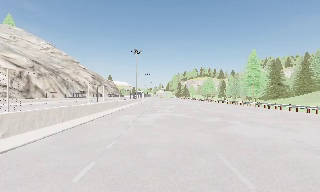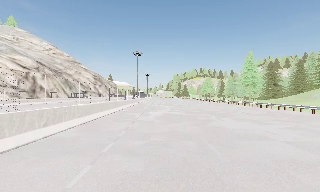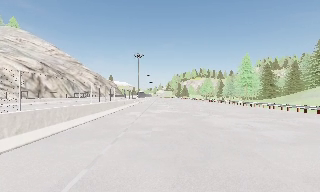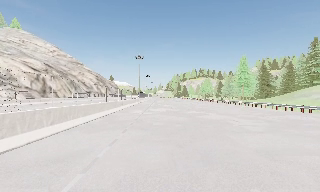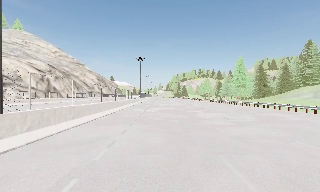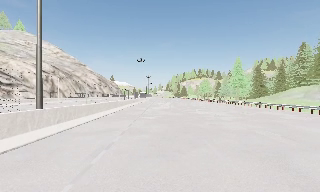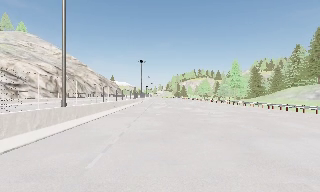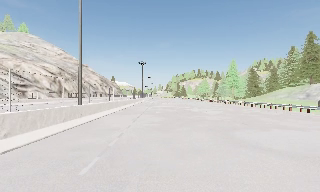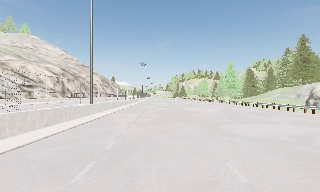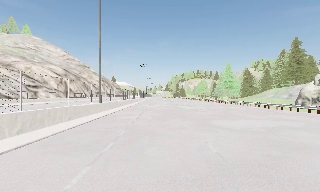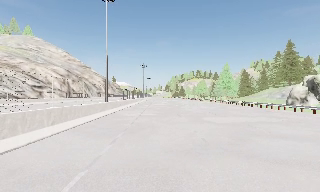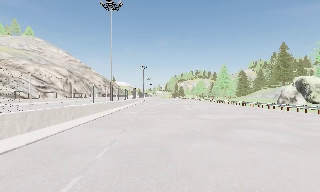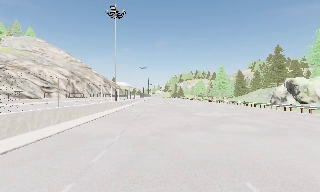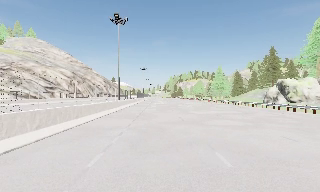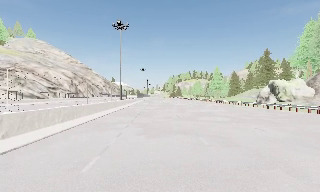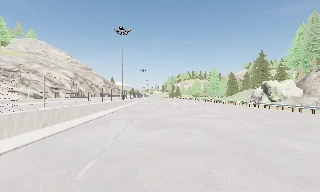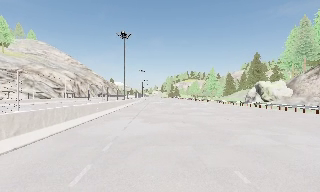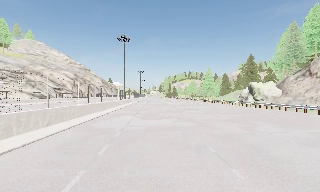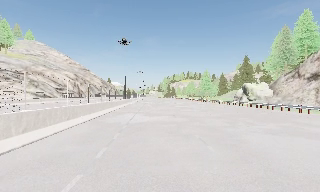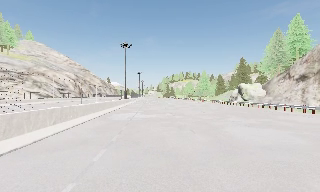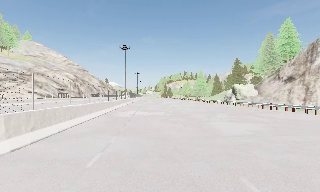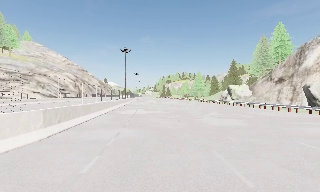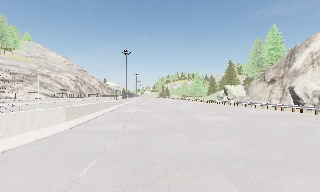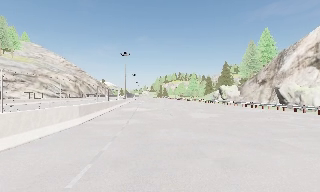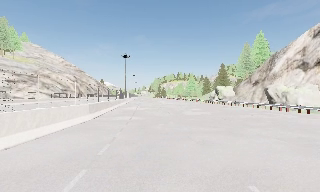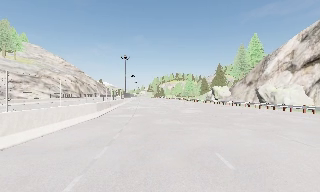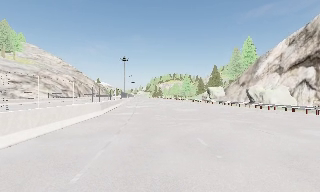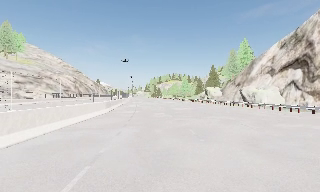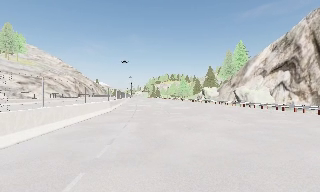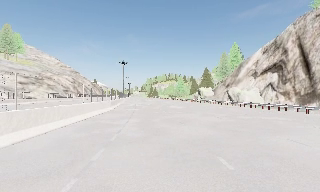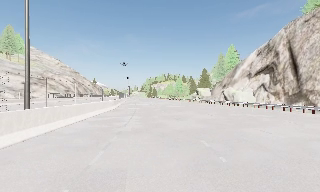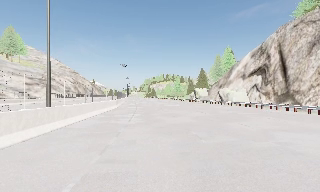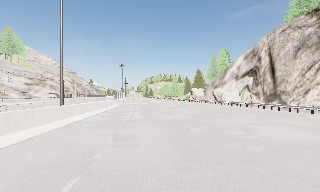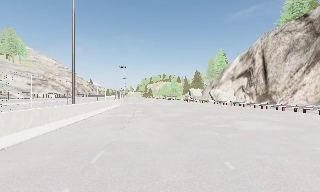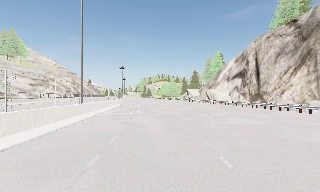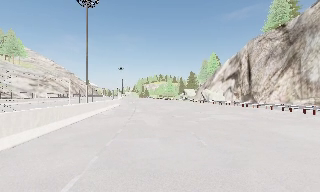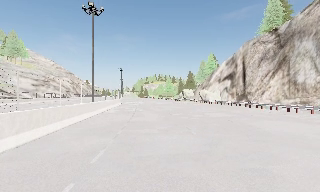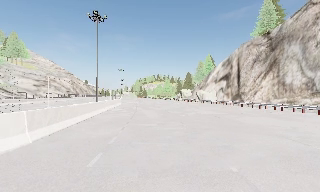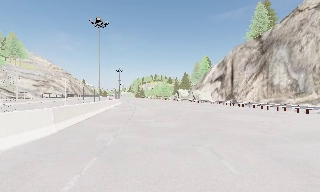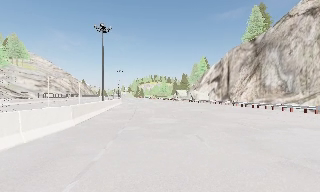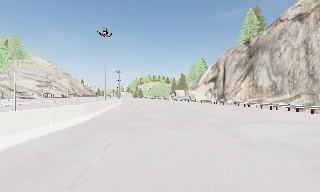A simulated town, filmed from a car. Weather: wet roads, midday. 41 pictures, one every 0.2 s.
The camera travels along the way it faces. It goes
backward.
0.0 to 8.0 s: The camera pans to its right, which is clockwise from overhead, by about 15 degrees. It travels backward, about 70 m, so what stands in front gets smaller.
The film runs backward here.
